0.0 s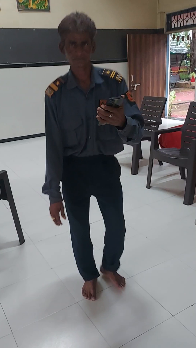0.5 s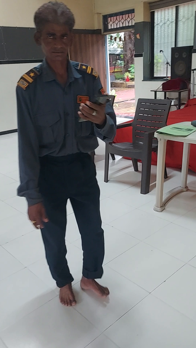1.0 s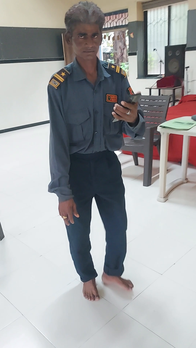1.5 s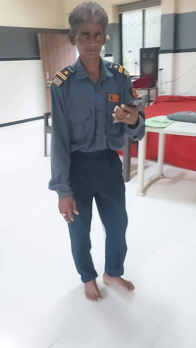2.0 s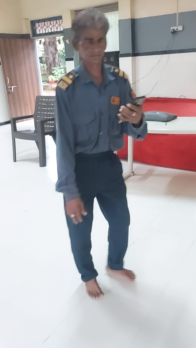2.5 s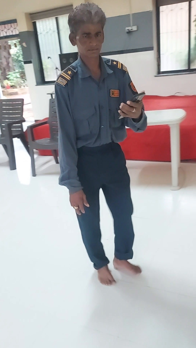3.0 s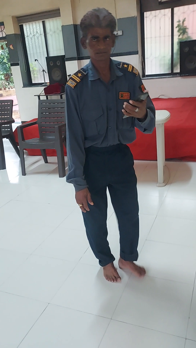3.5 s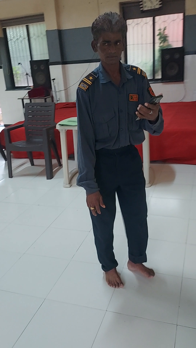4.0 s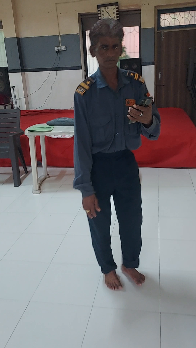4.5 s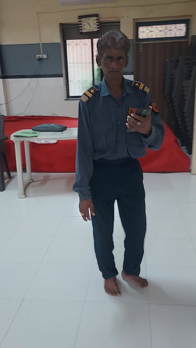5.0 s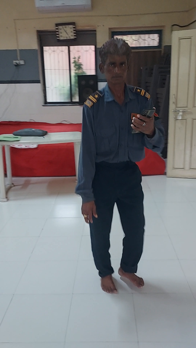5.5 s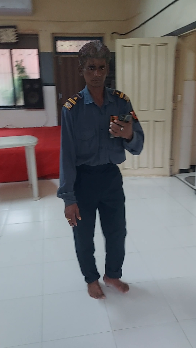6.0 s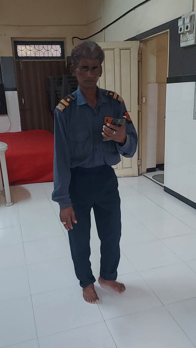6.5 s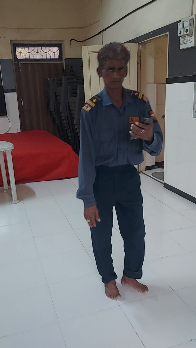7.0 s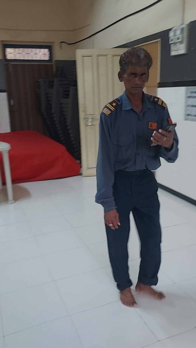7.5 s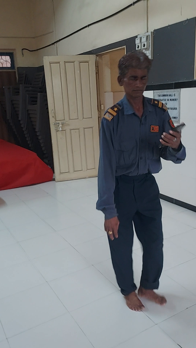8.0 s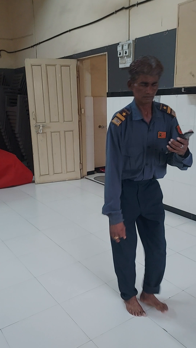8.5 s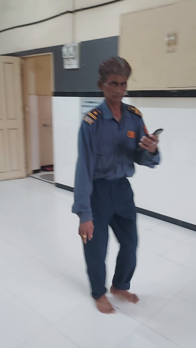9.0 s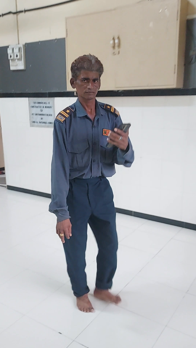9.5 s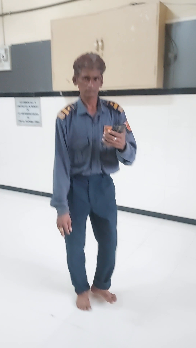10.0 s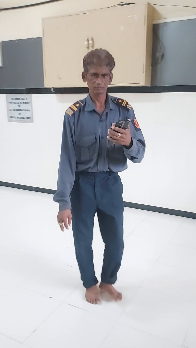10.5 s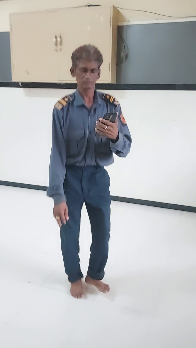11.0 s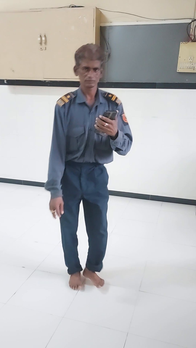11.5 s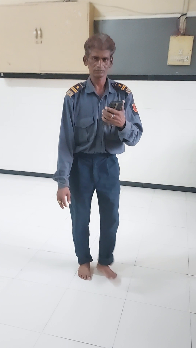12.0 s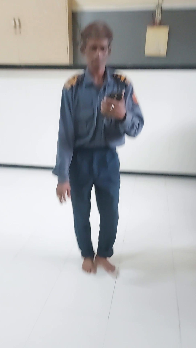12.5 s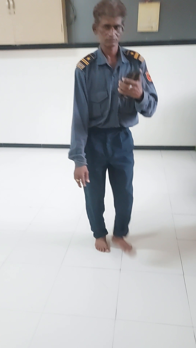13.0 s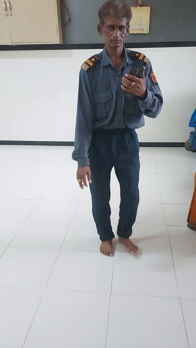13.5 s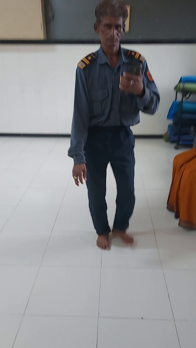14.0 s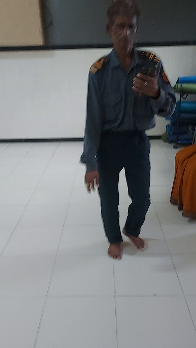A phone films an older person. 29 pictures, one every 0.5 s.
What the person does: Jogging.
